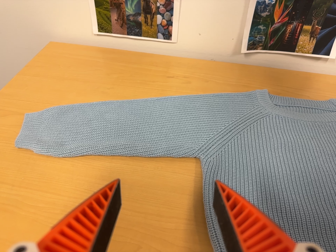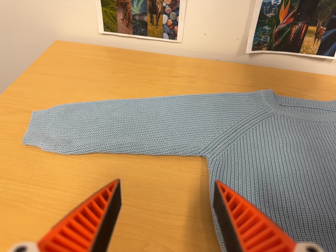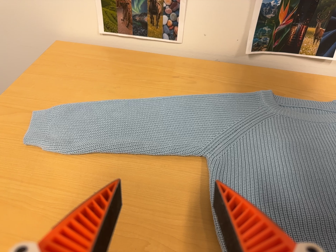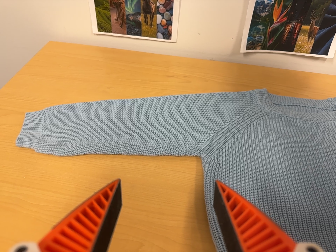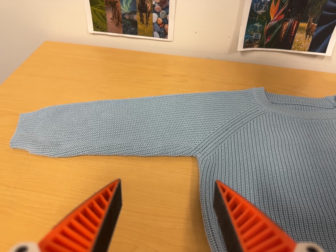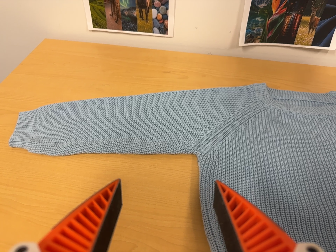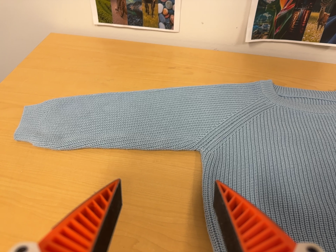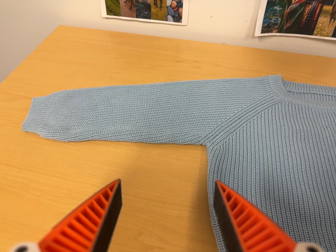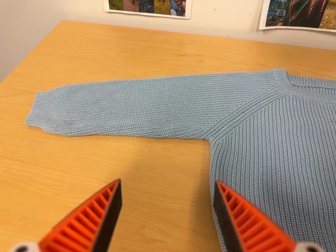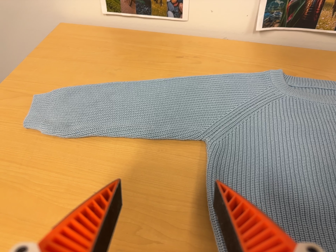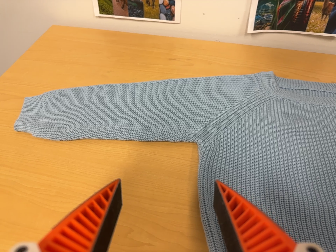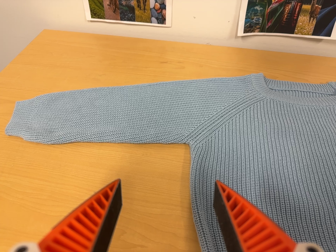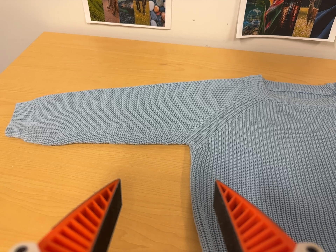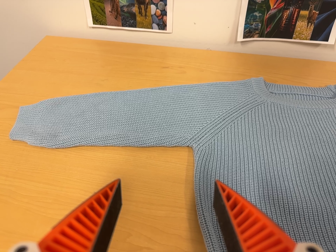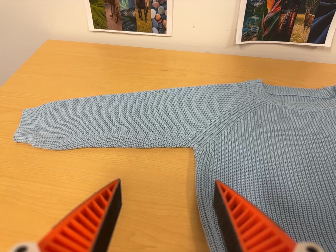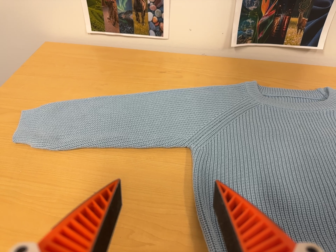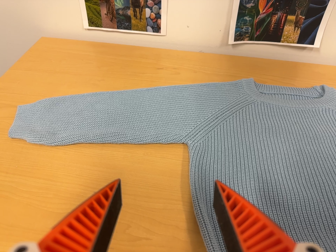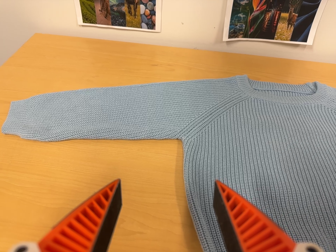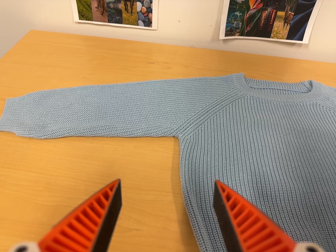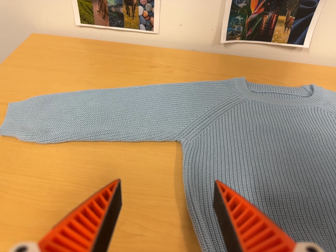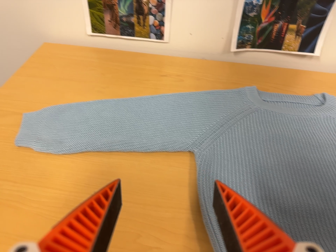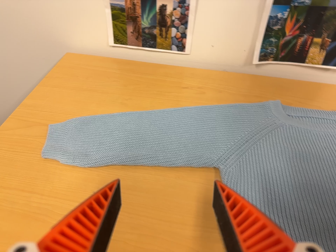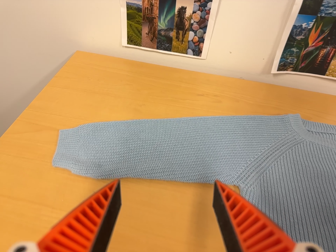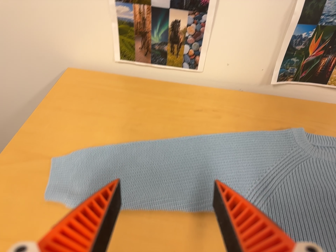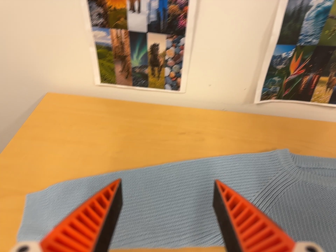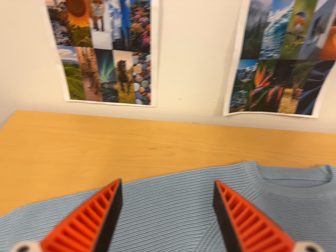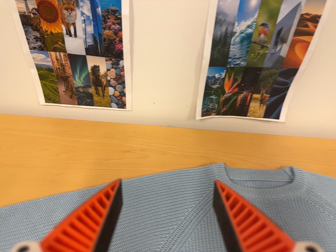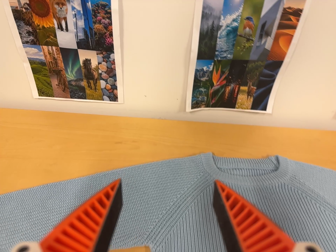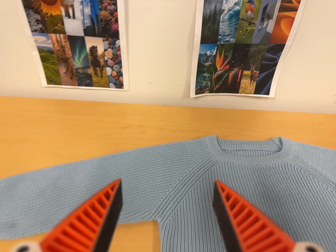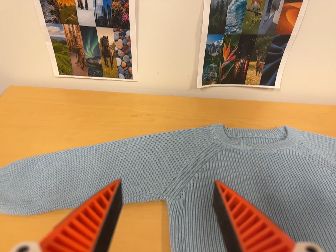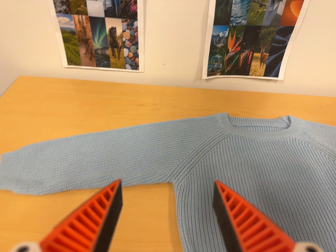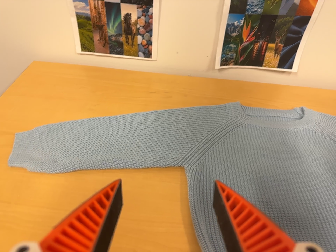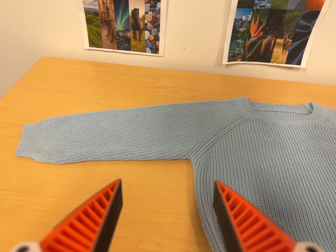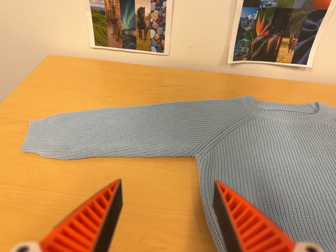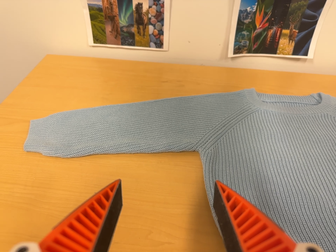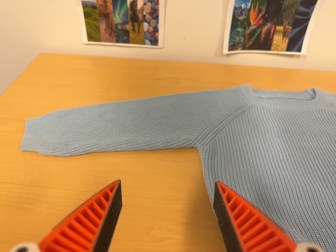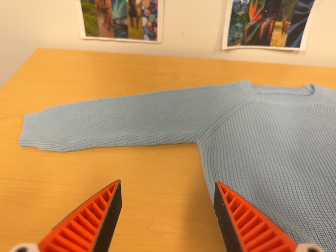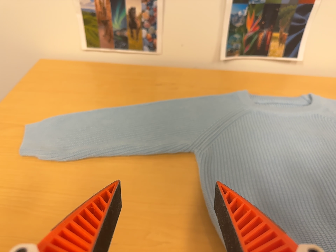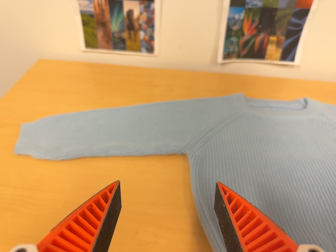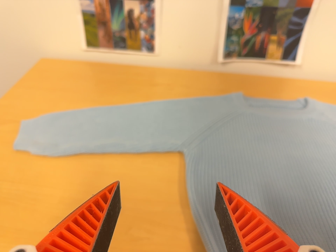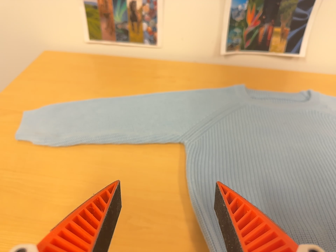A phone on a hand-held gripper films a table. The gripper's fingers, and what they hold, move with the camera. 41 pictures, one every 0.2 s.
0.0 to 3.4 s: The camera shifts only a little, or ends up much as it began.
3.4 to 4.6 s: The camera travels toward the top of its view, to its left and forward, about 14 cm, so close, fixed things drift downward.
4.6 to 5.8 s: The camera travels to its right and backward, about 12 cm, so close, fixed things drift to the left.
5.8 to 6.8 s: The camera travels toward the bottom of its view, about 10 cm, so close, fixed things drift upward.
6.8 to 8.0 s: The camera shifts only a little, or ends up much as it began.
The film runs backward here.
